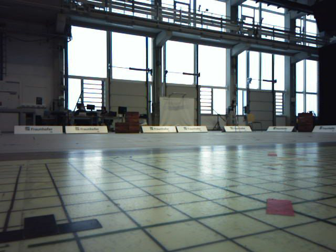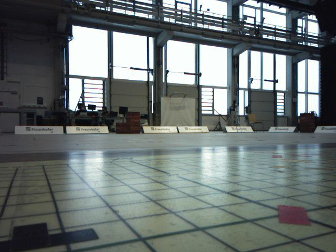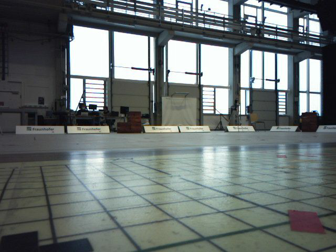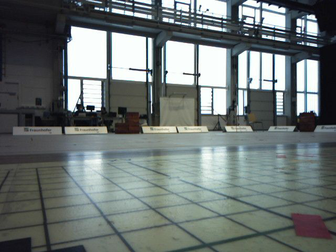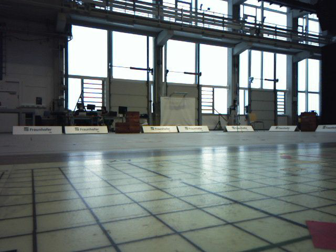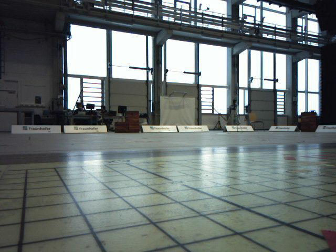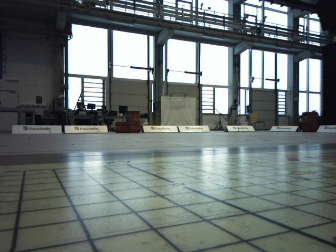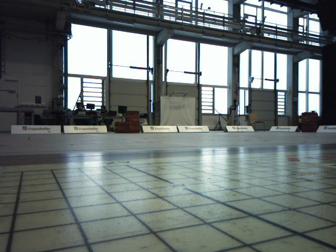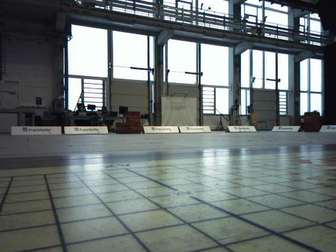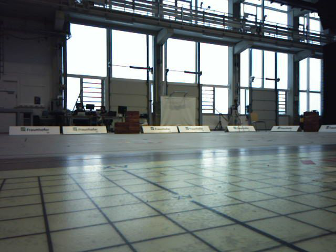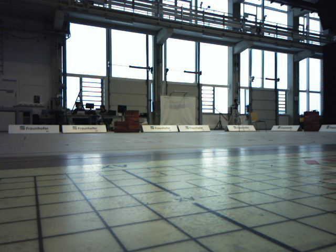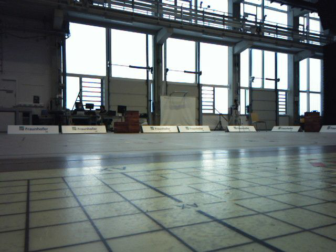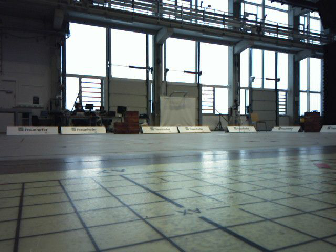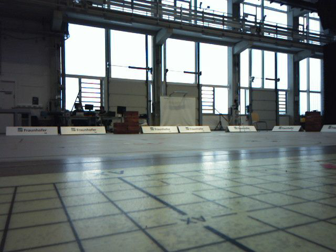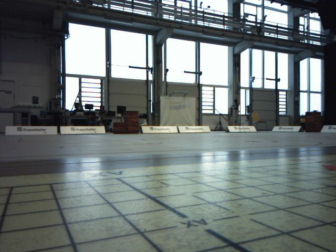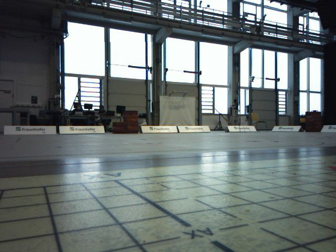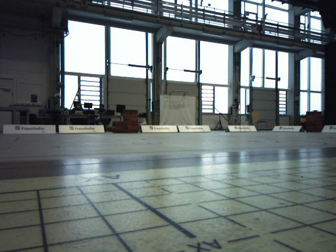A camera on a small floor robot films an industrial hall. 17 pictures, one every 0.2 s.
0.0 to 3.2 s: The camera travels forward, about 0.7 m, so what stands in front looms larger.
The film runs forward here.
